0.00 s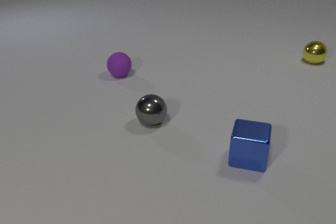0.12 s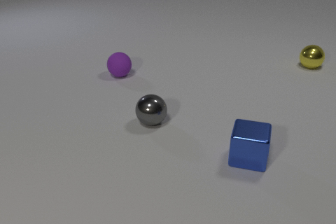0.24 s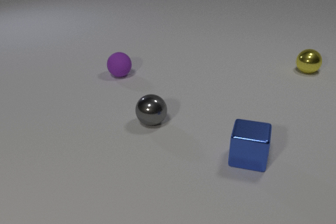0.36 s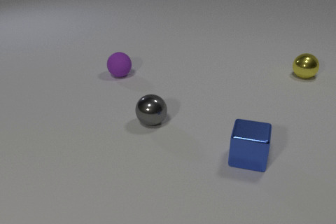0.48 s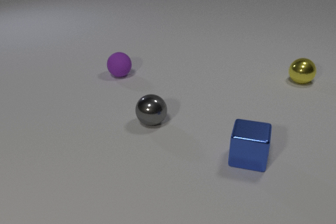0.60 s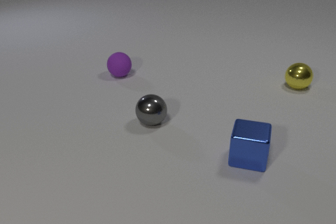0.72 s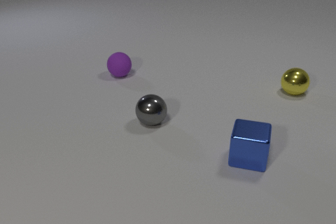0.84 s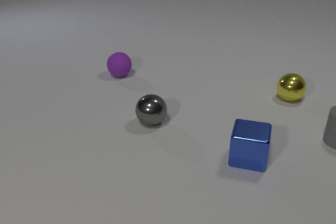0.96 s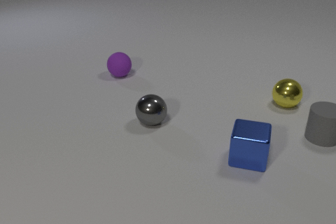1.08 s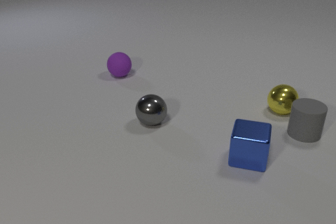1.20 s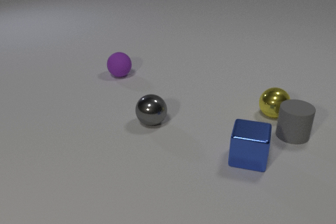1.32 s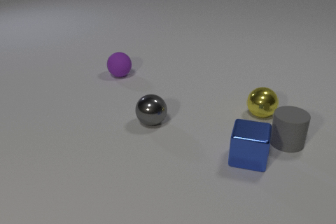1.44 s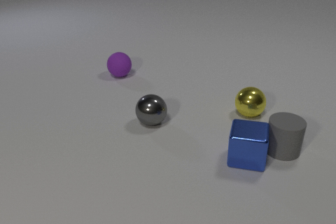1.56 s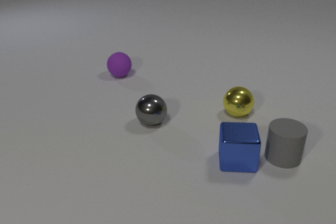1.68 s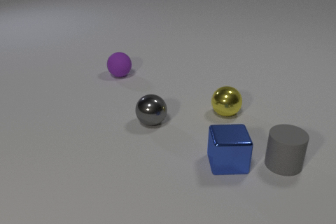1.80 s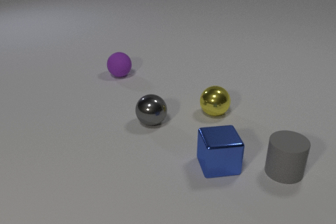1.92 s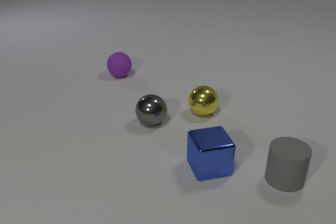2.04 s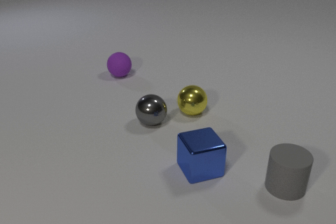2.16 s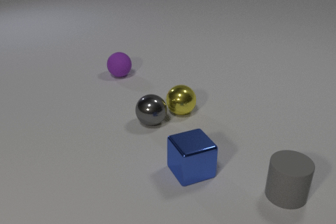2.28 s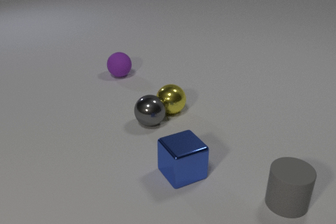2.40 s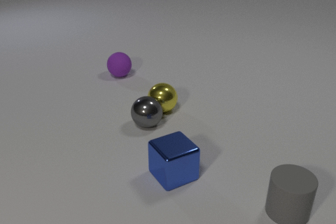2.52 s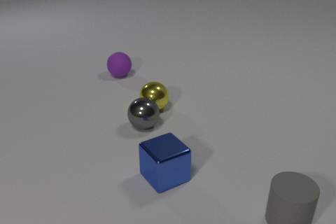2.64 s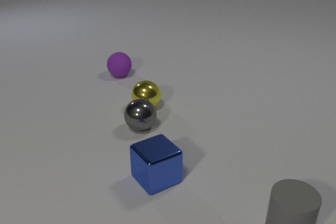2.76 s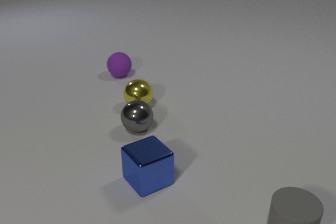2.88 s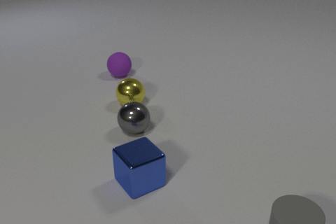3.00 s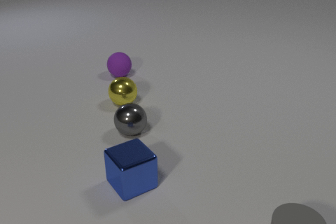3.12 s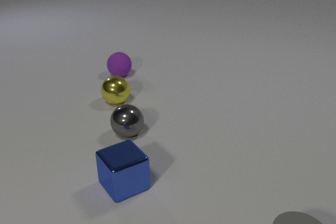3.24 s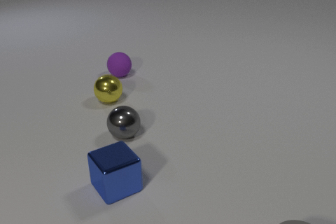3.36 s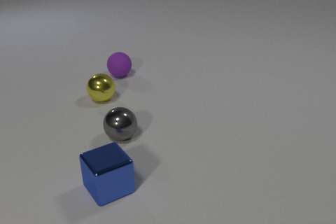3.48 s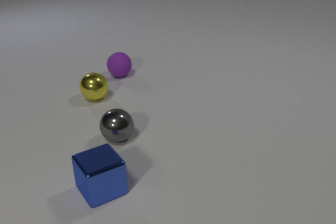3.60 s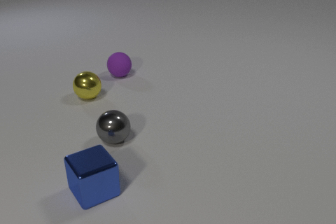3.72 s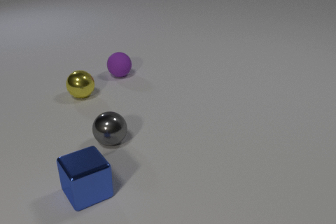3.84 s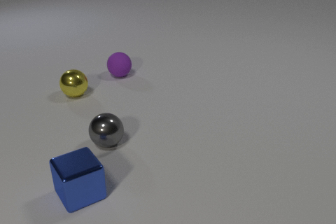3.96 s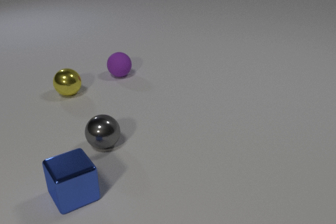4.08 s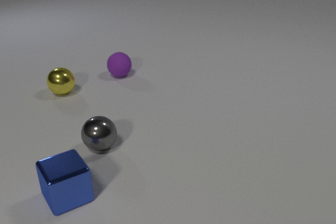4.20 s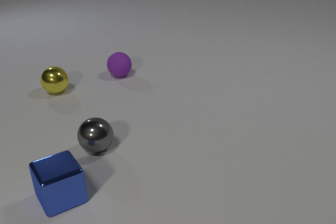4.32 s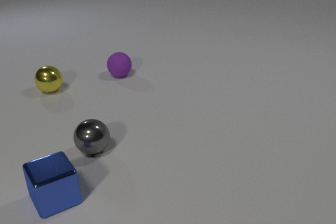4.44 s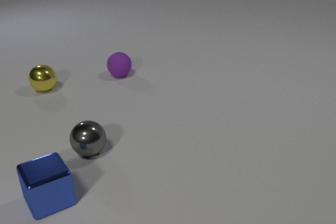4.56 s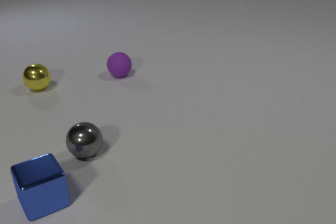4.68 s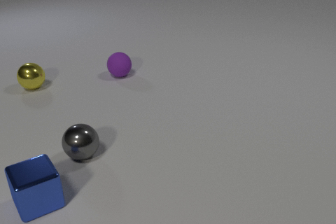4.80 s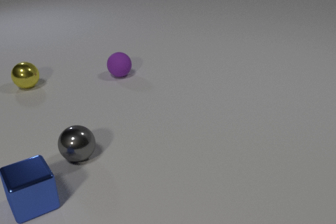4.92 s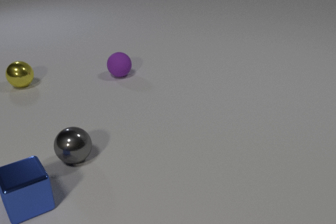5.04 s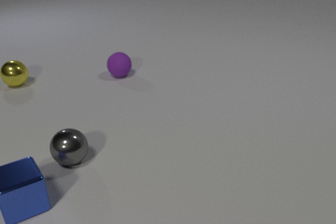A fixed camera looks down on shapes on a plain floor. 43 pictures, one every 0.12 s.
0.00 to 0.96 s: The yellow metal sphere rolls toward the camera. The gray rubber cylinder comes in at the right edge, slides to the left.
0.96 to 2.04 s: The yellow metal sphere rolls to the left. The gray rubber cylinder slides toward the camera. The blue metal cube slides to the left and toward the camera, spins so that its near face slides to the right, counterclockwise seen from above. The yellow metal sphere and the gray rubber cylinder collide. The gray rubber cylinder and the blue metal cube collide.
2.04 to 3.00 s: The yellow metal sphere rolls to the left. The gray rubber cylinder slides toward the camera. The gray metal sphere rolls to the left and toward the camera. The blue metal cube slides to the left. The yellow metal sphere and the gray metal sphere collide.
3.00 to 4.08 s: The yellow metal sphere rolls to the left and away from the camera. The gray rubber cylinder slides toward the camera, leaves at the bottom edge. The gray metal sphere rolls to the left and toward the camera. The blue metal cube slides to the left.
4.08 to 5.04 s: The yellow metal sphere rolls to the left and away from the camera. The gray metal sphere rolls to the left and toward the camera. The blue metal cube slides to the left.
How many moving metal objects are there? 3.
What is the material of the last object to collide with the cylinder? metal.
What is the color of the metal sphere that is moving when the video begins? yellow.
